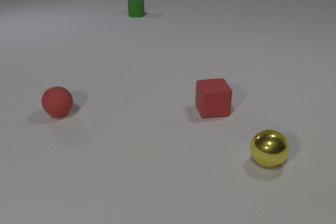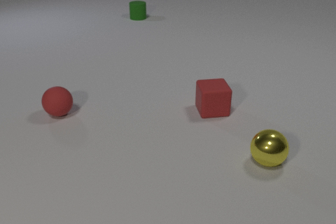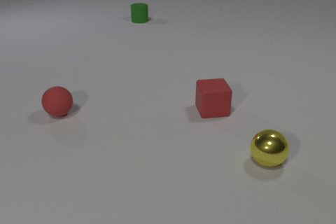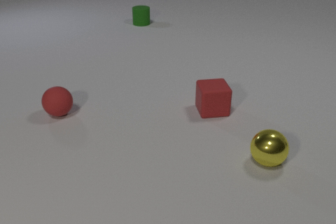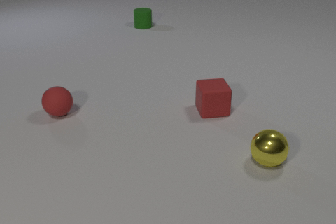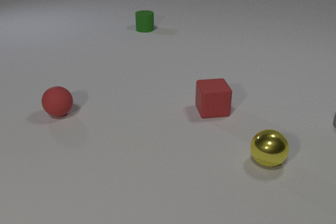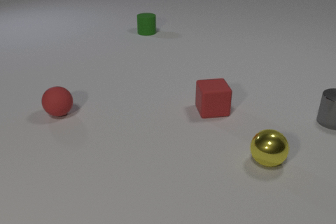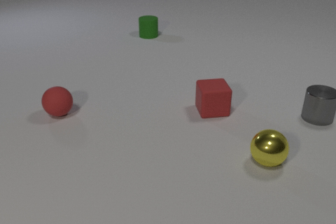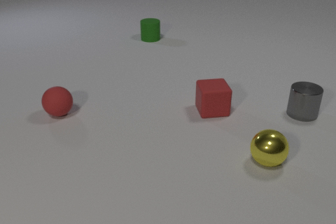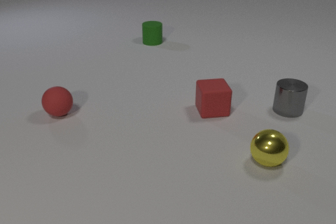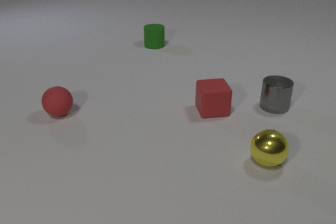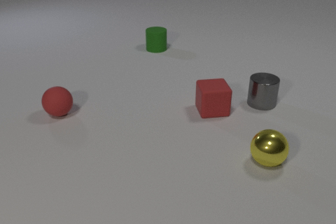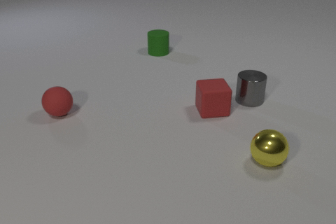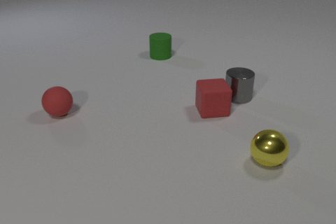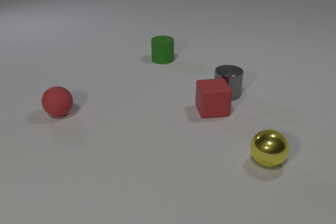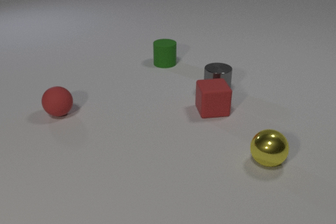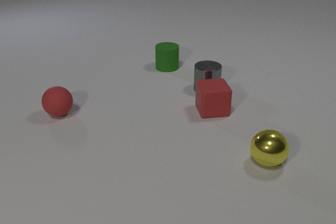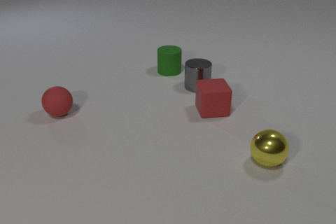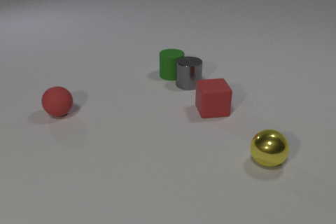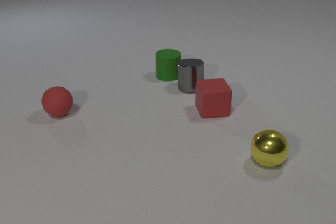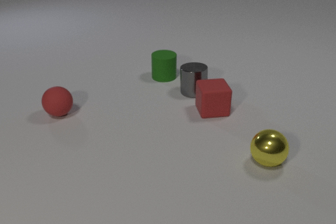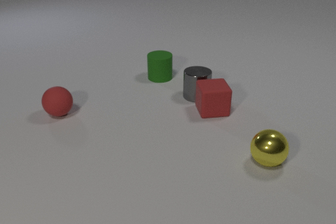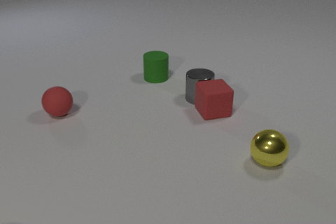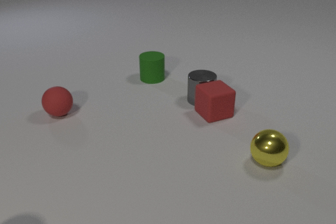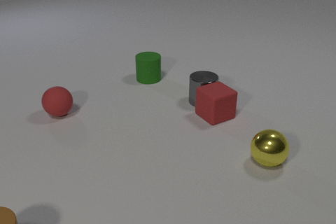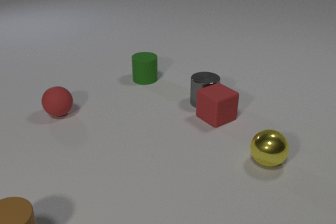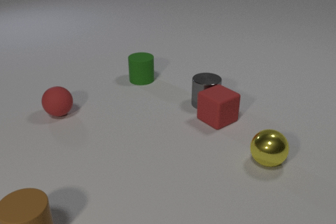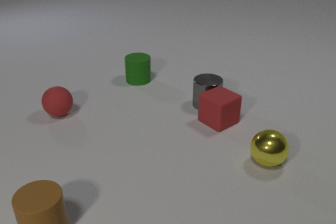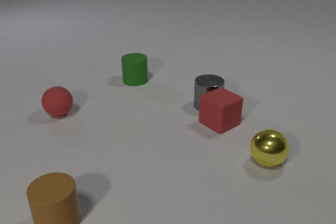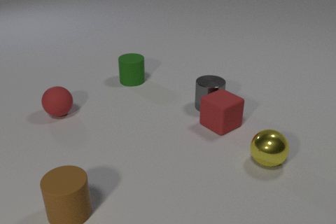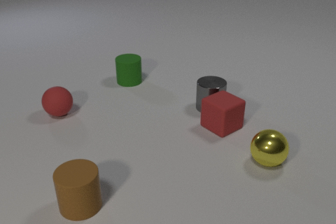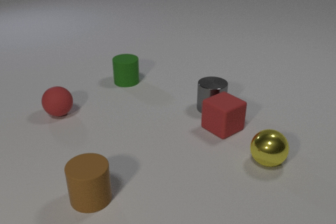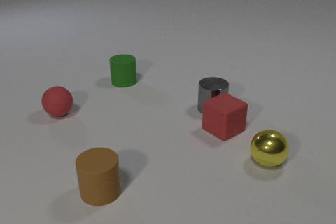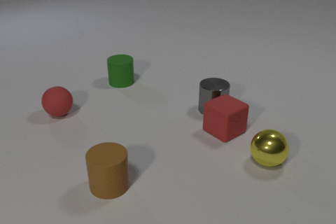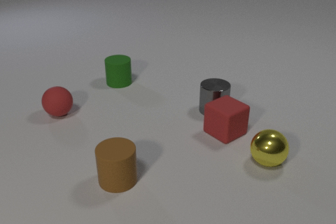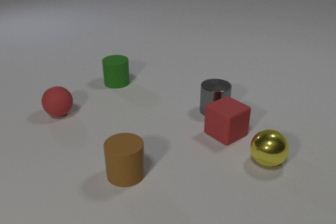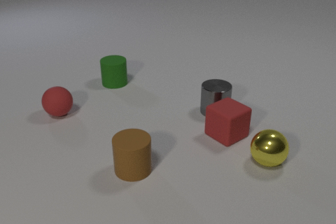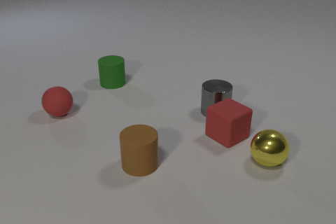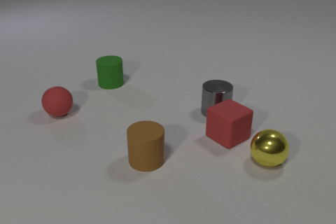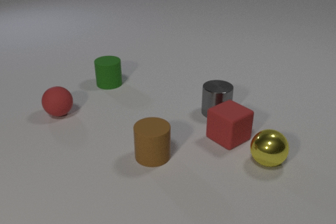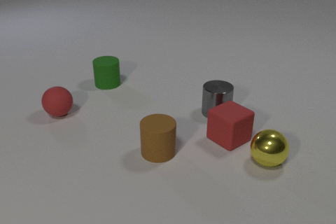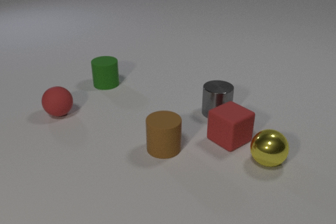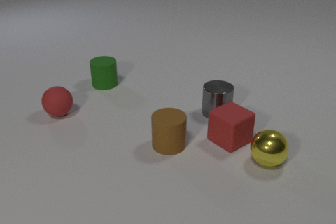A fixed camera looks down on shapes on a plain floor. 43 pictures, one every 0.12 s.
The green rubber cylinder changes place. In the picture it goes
toward the camera.
0.00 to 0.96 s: The gray metal cylinder comes in at the right edge, slides to the left. The green rubber cylinder slides toward the camera.
0.96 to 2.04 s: The gray metal cylinder slides to the left. The green rubber cylinder slides toward the camera.
2.04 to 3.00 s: The gray metal cylinder slides toward the camera. The green rubber cylinder slides to the left and toward the camera. The red rubber cube slides toward the camera, spins so that its near face slides to the right, counterclockwise seen from above. The brown rubber cylinder comes in at the bottom edge, slides to the right and away from the camera. The gray metal cylinder and the green rubber cylinder collide. The gray metal cylinder and the red rubber cube collide.
3.00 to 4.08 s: The gray metal cylinder slides toward the camera and to the right. The green rubber cylinder slides to the left. The red rubber cube slides toward the camera. The brown rubber cylinder slides to the right and away from the camera.
4.08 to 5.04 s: The green rubber cylinder slides to the left. The red rubber cube slides toward the camera. The brown rubber cylinder slides away from the camera and to the right.
Are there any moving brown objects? yes.
Are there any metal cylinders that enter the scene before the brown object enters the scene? yes.
What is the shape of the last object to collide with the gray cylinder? cube.
